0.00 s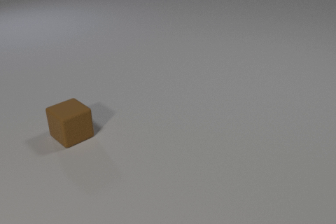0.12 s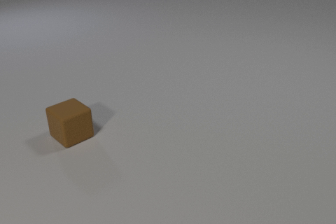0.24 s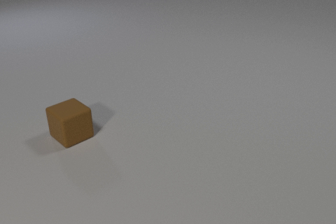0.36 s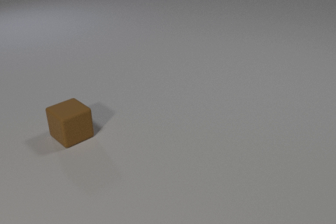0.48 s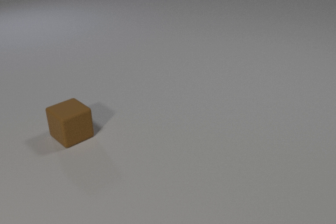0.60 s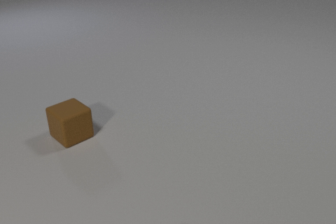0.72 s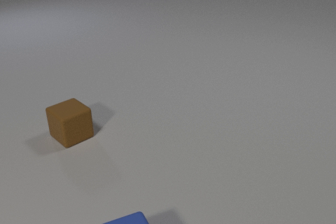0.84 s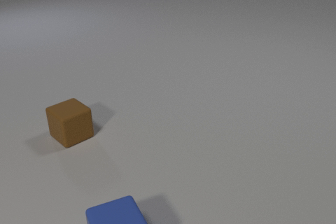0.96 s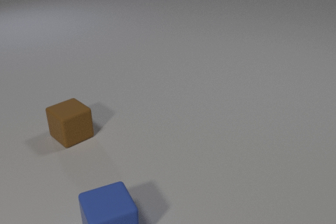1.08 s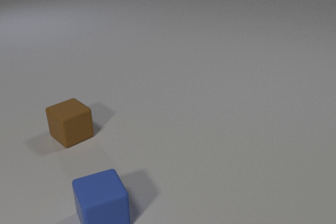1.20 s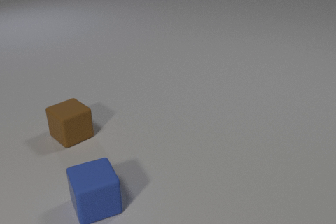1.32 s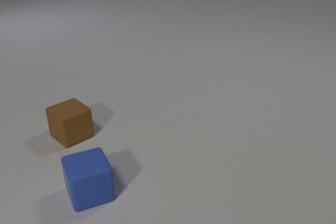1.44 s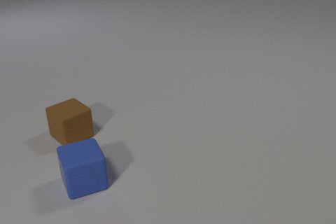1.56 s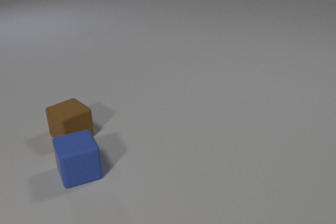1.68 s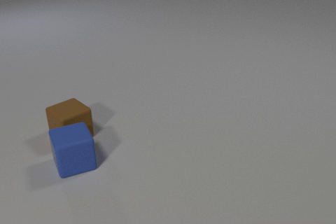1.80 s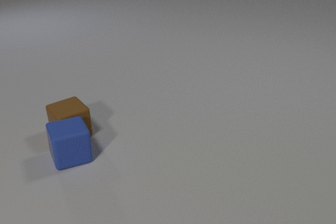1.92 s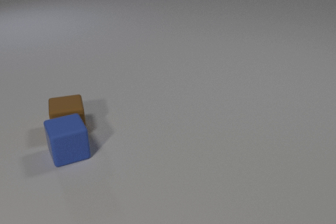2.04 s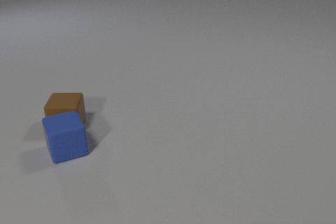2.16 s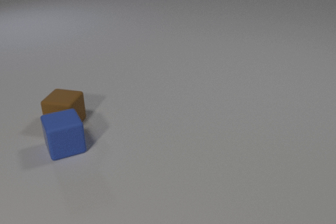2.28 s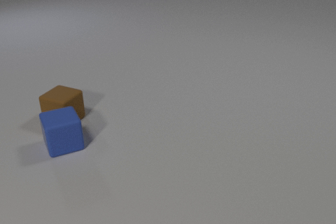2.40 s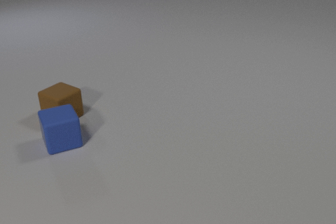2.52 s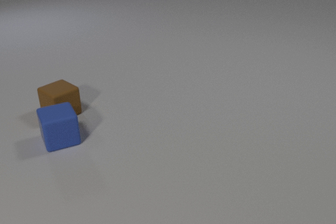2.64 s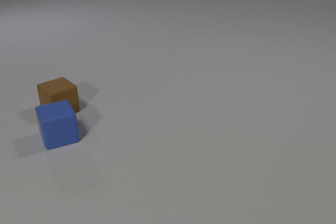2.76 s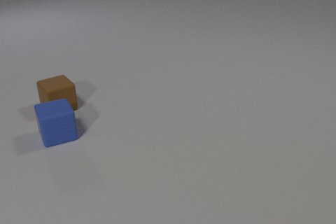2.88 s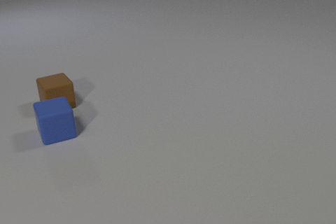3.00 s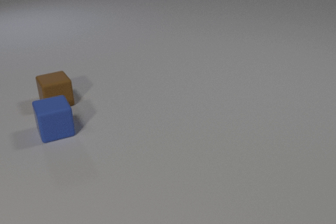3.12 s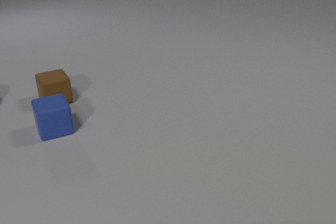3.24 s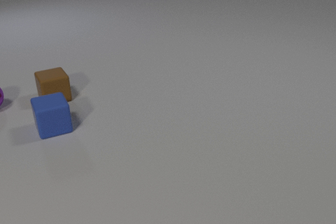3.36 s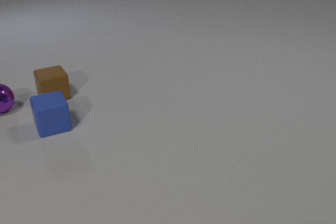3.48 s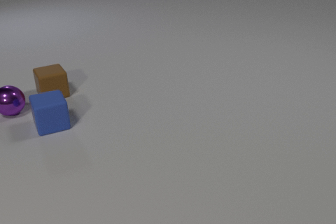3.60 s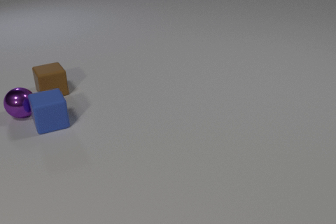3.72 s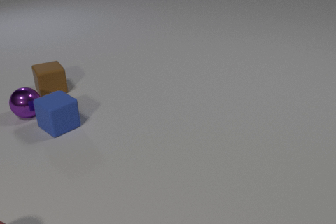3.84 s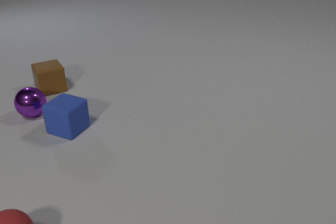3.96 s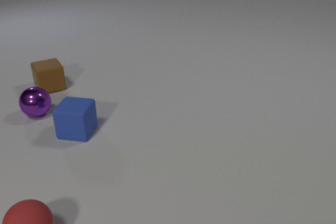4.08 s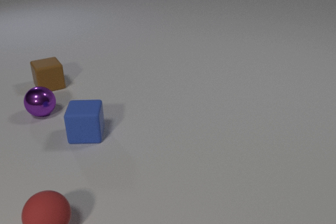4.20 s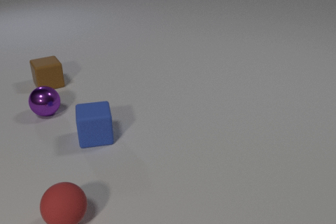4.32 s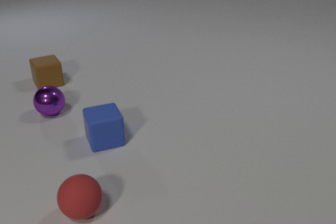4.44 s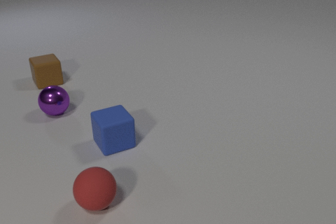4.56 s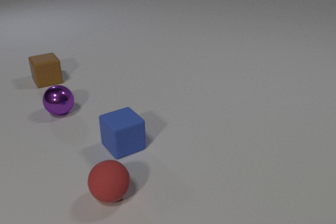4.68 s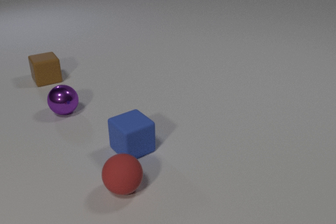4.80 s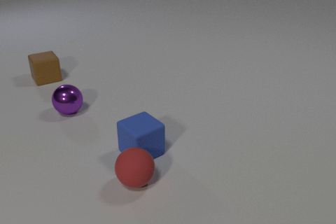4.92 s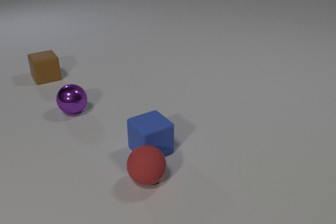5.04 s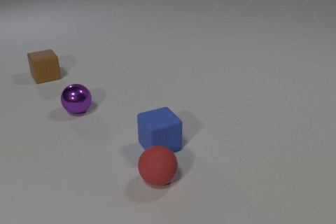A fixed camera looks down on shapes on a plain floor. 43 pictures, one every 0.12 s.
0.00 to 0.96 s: The blue rubber cube comes in at the bottom edge, slides away from the camera.
0.96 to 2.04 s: The blue rubber cube slides away from the camera. The brown rubber cube slides away from the camera, spins so that its near face slides to the left, clockwise seen from above. The blue rubber cube and the brown rubber cube collide.
2.04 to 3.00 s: The blue rubber cube slides away from the camera. The brown rubber cube slides away from the camera, spins clockwise seen from above by about 60 degrees, its near face sliding to the left.
3.00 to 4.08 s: The blue rubber cube slides to the right and toward the camera, spins counterclockwise seen from above by about 60 degrees, its near face sliding to the right. The brown rubber cube slides away from the camera. The purple metal sphere comes in at the left edge, rolls to the right and toward the camera. The red rubber sphere comes in at the bottom edge, rolls to the right. The blue rubber cube and the purple metal sphere collide.
4.08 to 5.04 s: The blue rubber cube slides to the right, spins counterclockwise seen from above by about 30 degrees, its near face sliding to the right. The brown rubber cube slides away from the camera. The purple metal sphere rolls to the right. The red rubber sphere rolls to the right and away from the camera. The blue rubber cube and the red rubber sphere collide.
What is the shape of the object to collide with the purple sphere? cube.
What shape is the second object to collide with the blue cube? sphere.
What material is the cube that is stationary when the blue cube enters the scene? rubber.
